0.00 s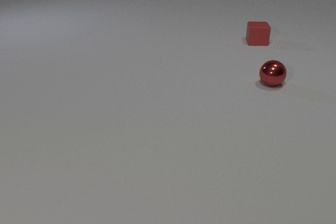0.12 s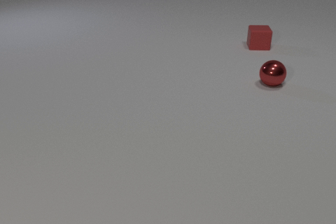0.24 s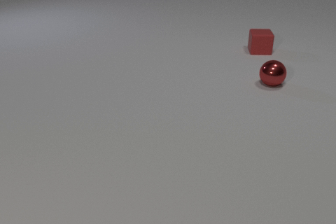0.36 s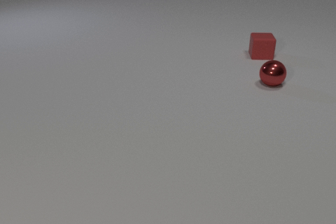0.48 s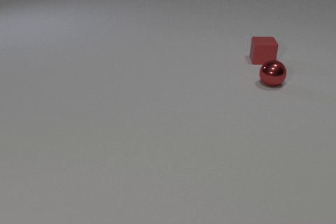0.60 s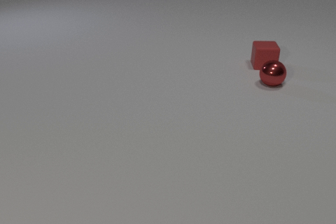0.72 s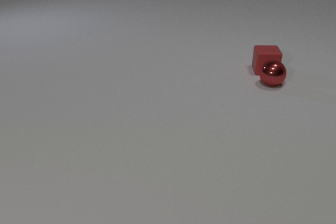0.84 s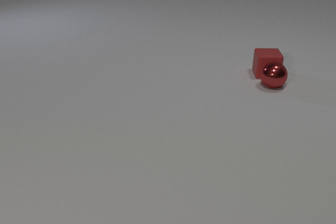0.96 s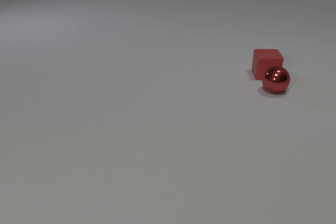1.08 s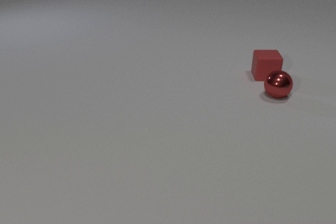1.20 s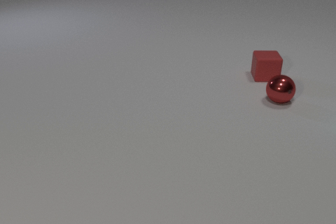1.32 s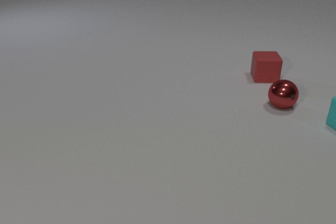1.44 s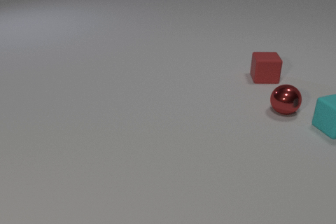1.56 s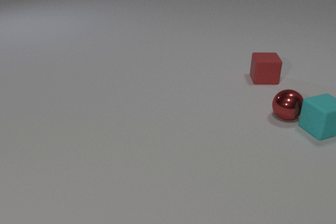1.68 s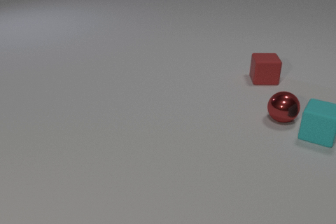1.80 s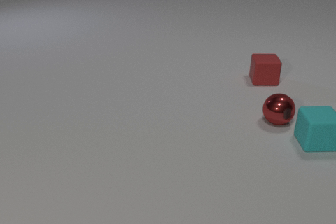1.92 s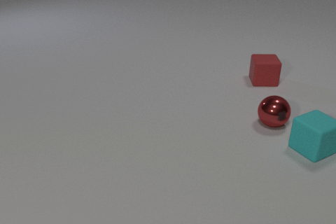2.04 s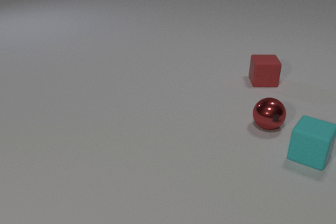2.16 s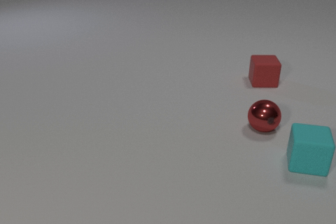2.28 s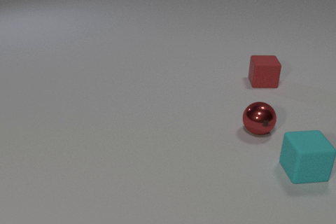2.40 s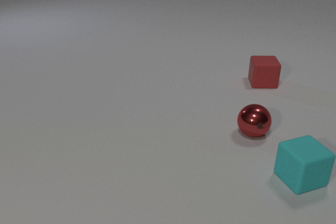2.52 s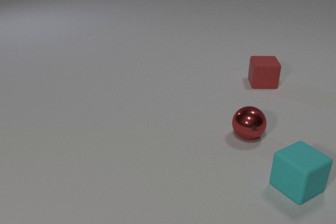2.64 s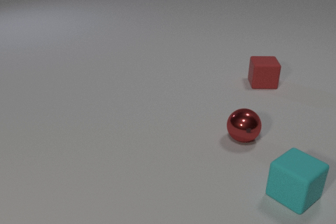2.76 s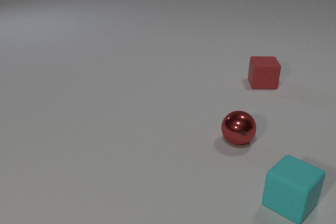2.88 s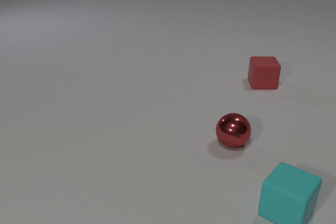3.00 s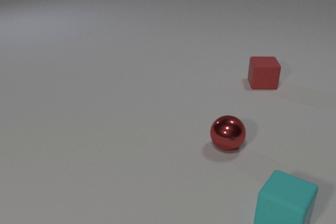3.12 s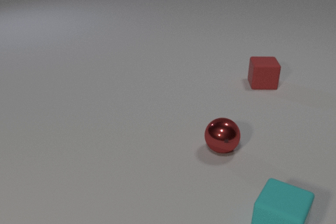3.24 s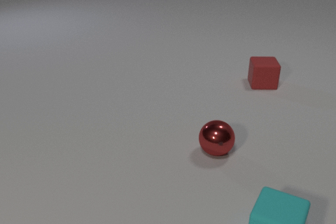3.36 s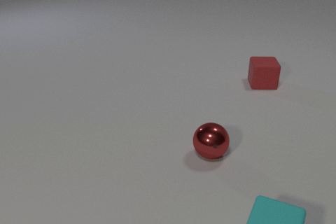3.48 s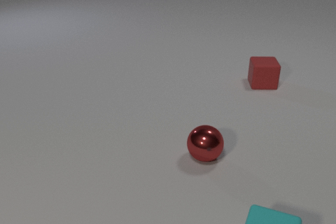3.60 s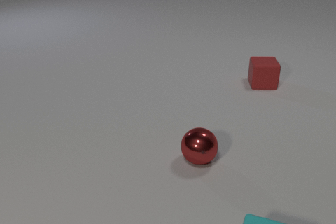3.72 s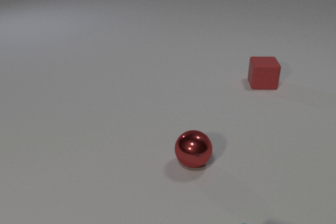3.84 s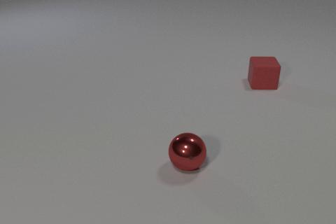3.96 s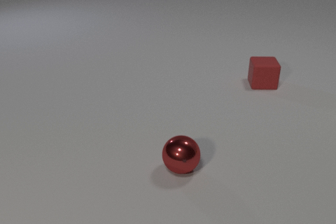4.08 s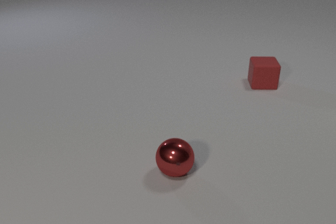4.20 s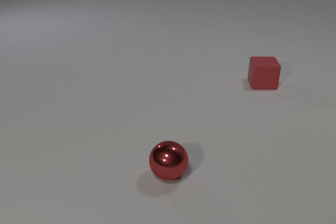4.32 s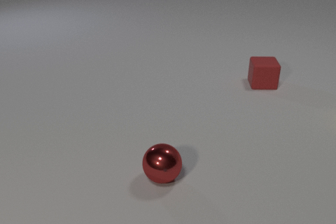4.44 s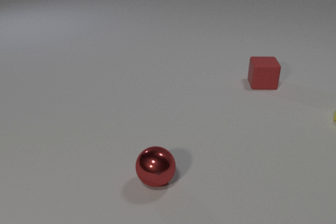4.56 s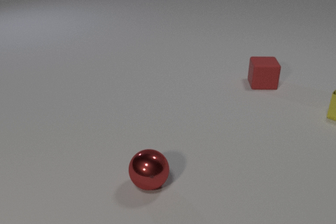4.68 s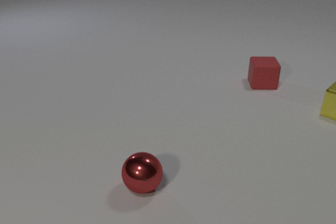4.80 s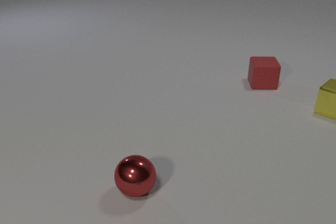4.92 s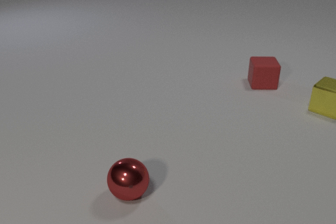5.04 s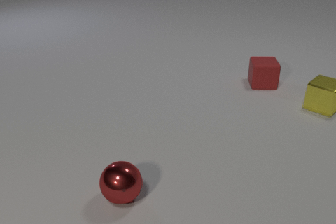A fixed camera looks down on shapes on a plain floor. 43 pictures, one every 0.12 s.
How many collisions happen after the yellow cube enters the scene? 0.
What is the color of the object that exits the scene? cyan.
Are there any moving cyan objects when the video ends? no.
0.00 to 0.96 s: The red rubber cube slides toward the camera. The red metal sphere rolls toward the camera. The red rubber cube and the red metal sphere collide.
0.96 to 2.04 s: The red rubber cube slides toward the camera. The red metal sphere rolls toward the camera. The cyan rubber cube comes in at the right edge, slides toward the camera and to the left. The red metal sphere and the cyan rubber cube collide.
2.04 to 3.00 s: The red rubber cube slides toward the camera. The red metal sphere rolls toward the camera and to the left. The cyan rubber cube slides toward the camera.
3.00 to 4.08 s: The red metal sphere rolls to the left and toward the camera. The cyan rubber cube slides toward the camera, leaves at the bottom edge.
4.08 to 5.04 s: The red metal sphere rolls to the left and toward the camera. The yellow metal cube comes in at the right edge, slides to the left and away from the camera.
